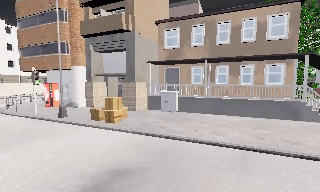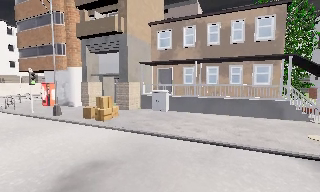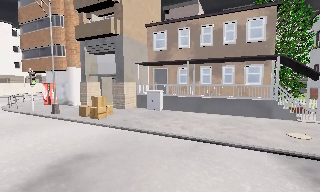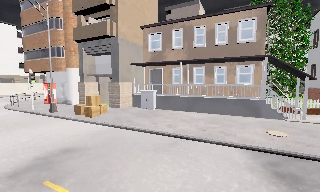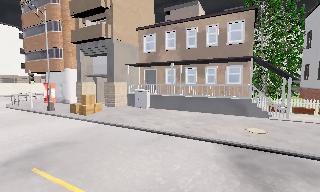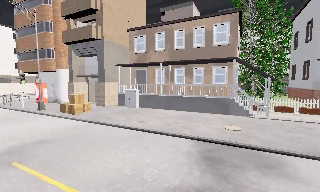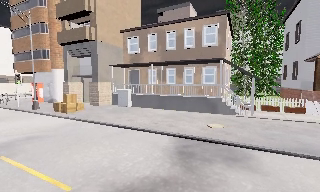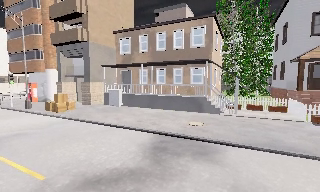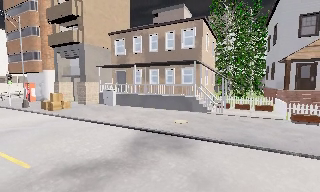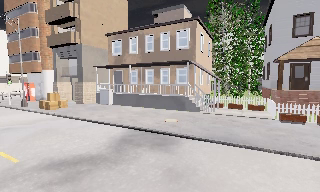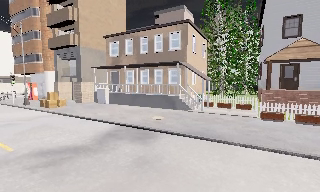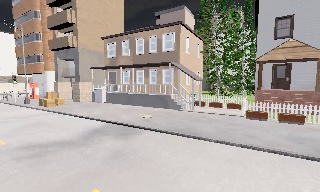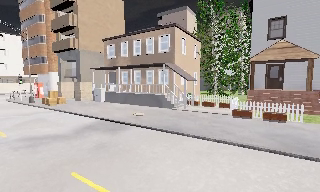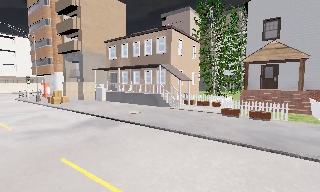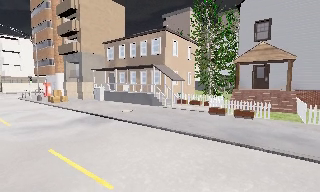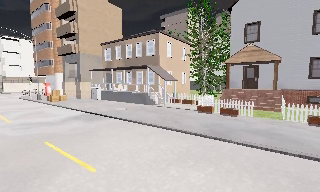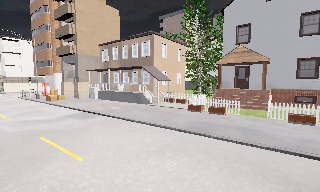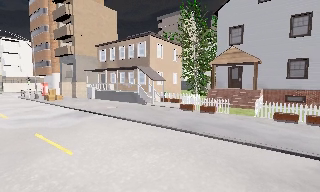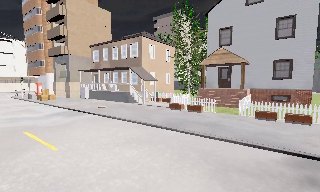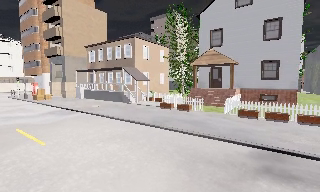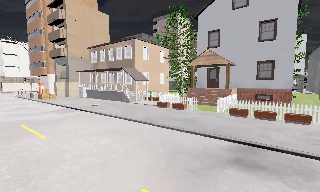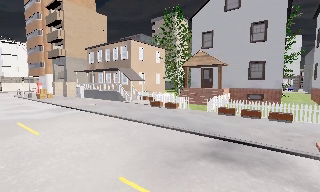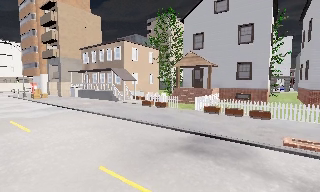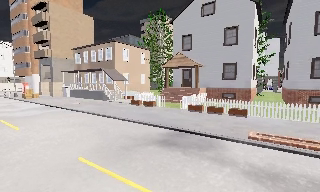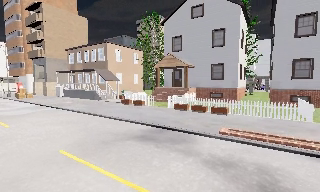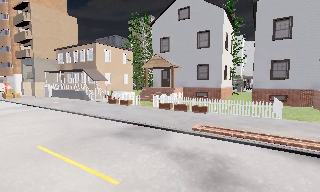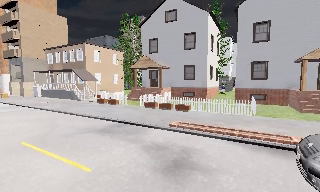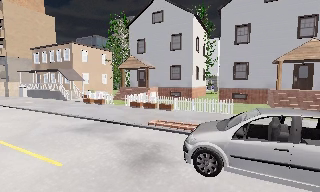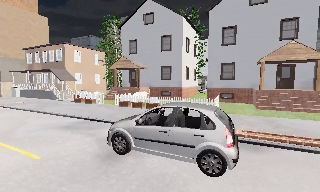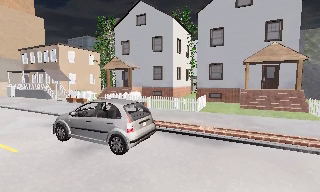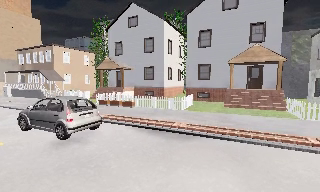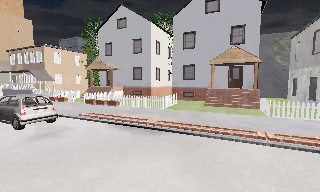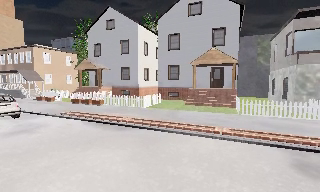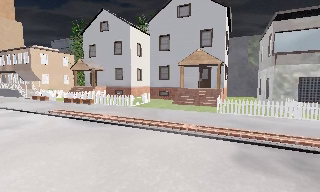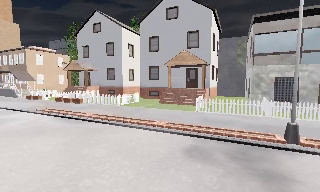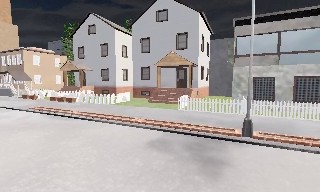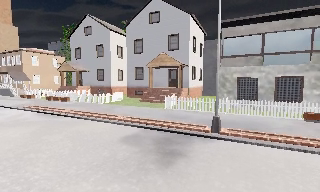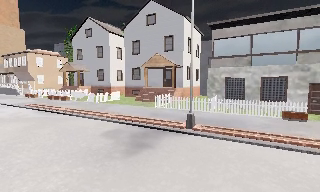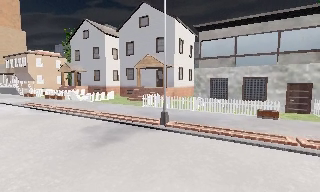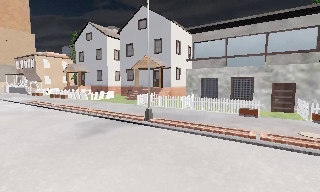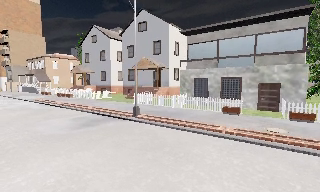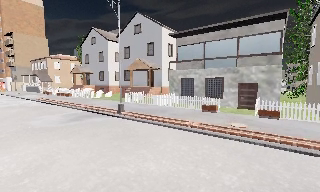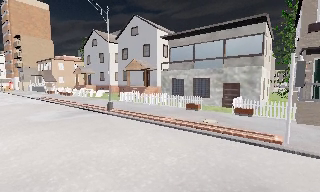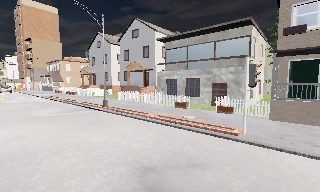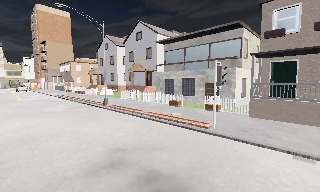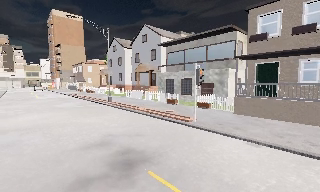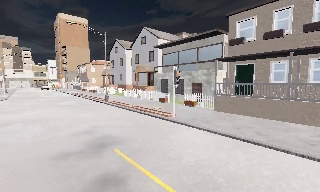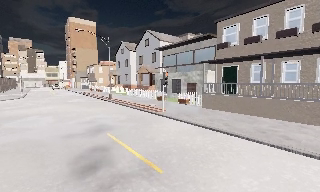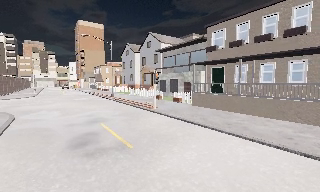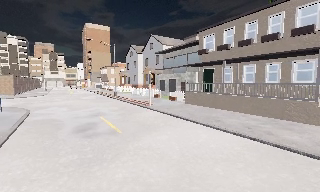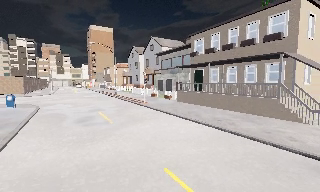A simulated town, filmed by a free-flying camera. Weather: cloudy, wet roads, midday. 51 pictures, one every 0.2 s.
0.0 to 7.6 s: The camera travels to its right and backward, about 40 m, so close, fixed things drift to the left.
7.6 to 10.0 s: The camera pans to its left, which is counterclockwise from overhead, by about 30 degrees. It travels to its right and backward, about 20 m, so close, fixed things drift to the left.
The film runs forward here.
